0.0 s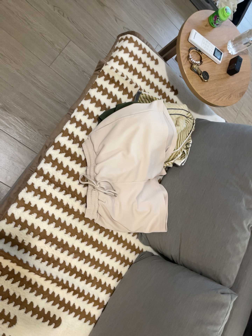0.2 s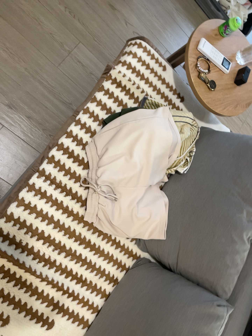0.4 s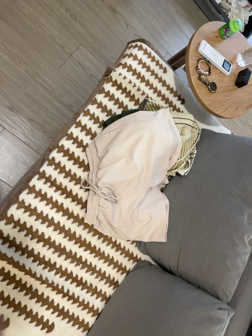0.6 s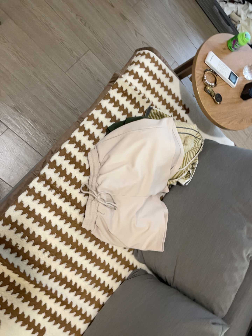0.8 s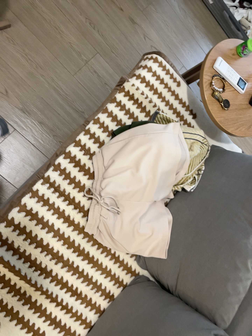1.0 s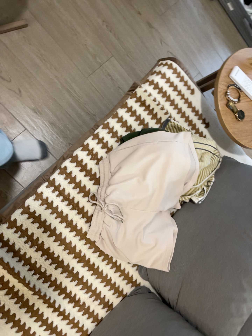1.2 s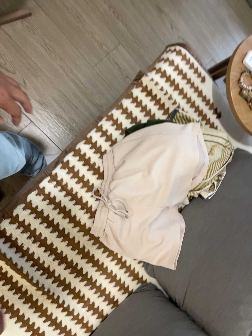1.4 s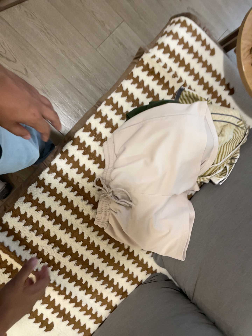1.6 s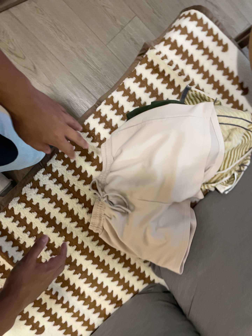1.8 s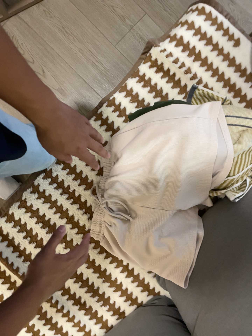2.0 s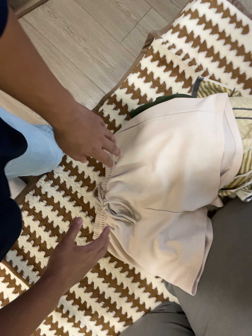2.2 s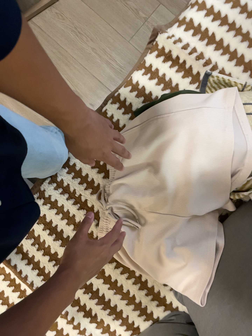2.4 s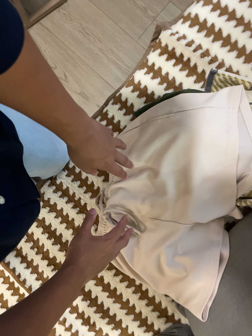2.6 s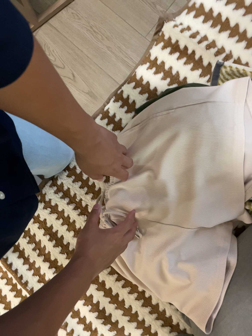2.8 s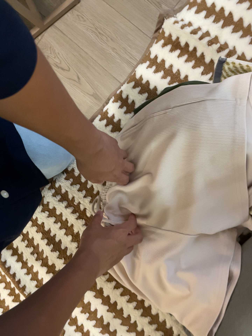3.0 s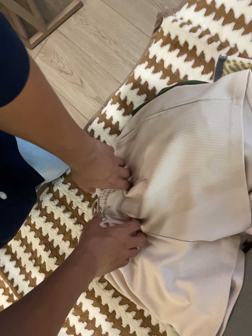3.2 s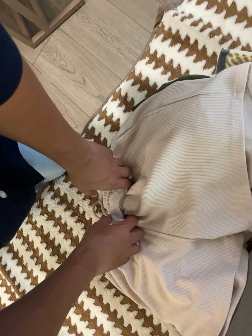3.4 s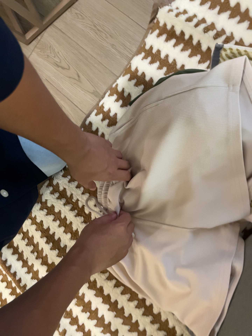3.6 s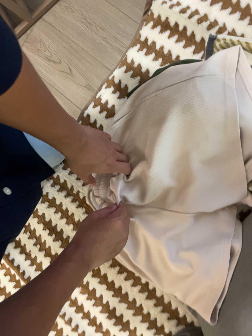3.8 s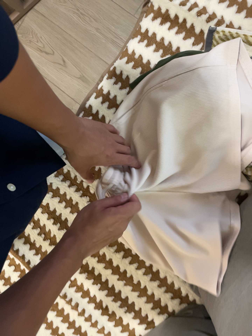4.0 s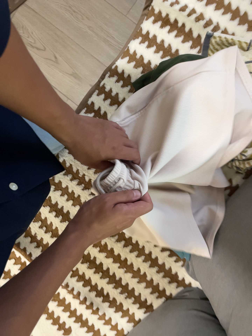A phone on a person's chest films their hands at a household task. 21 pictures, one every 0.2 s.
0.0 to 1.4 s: The camera pans to its left by about 15 degrees. It travels forward, to its right and toward the top of its view, about 20 cm, so what stands in front looms larger. It rolls about its line of sight by about 10 degrees, and the scene rotates clockwise.
1.4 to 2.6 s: The camera pans to its left by about 25 degrees. It travels to its right and forward, about 38 cm.
2.6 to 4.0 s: The camera travels to its left, about 9 cm.
The film runs forward here.
